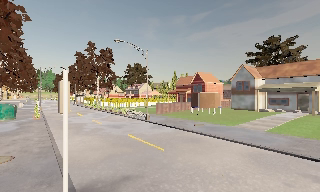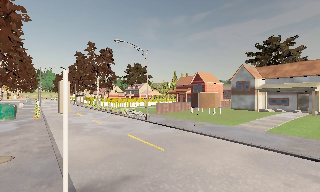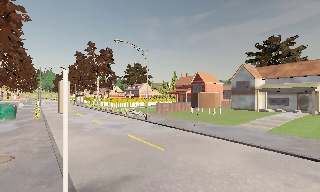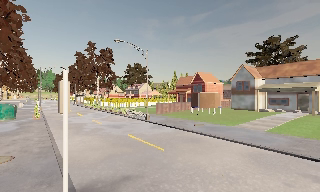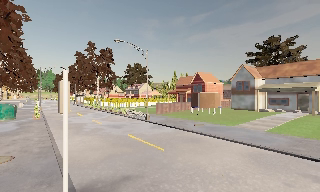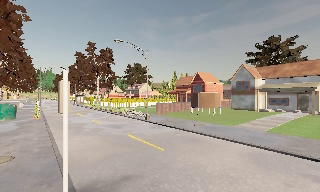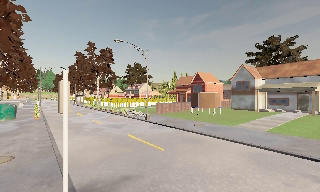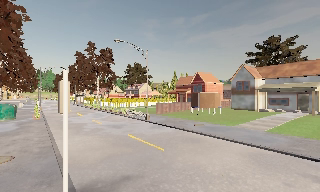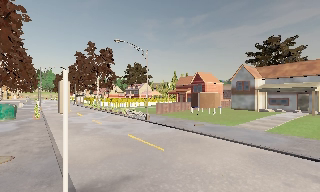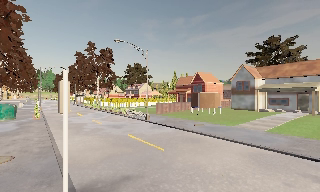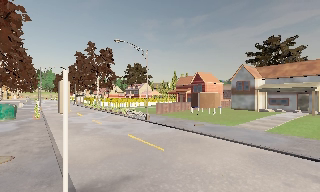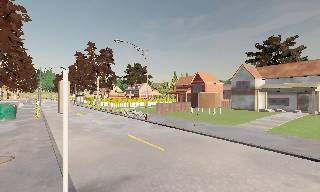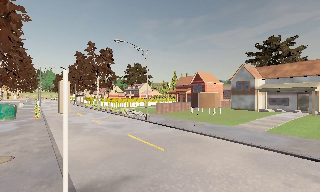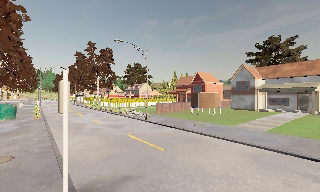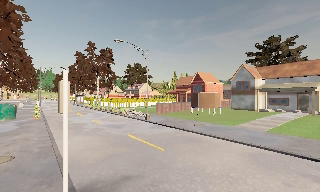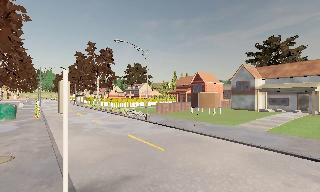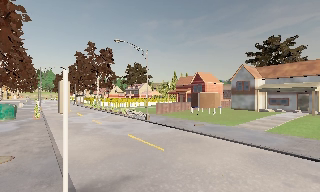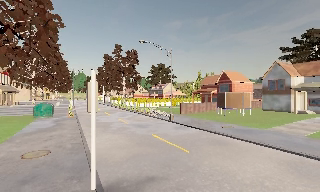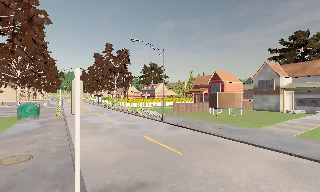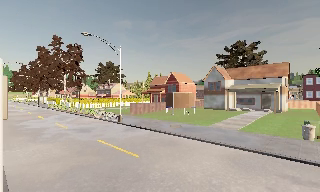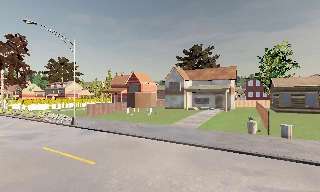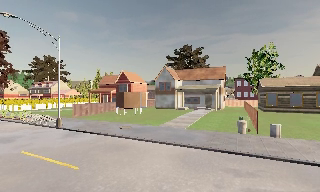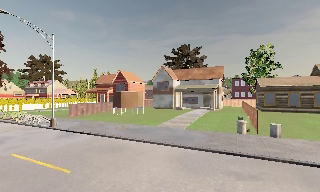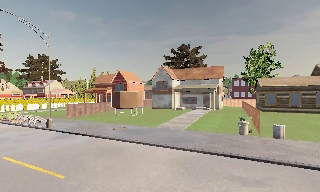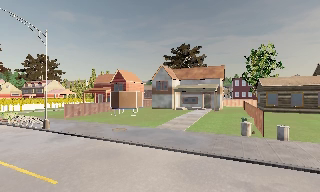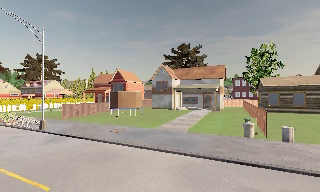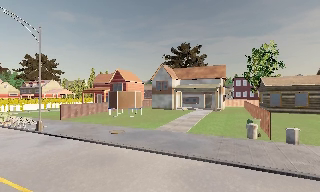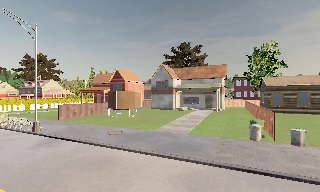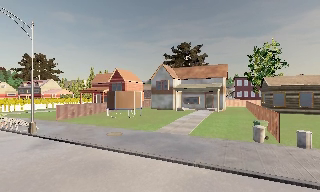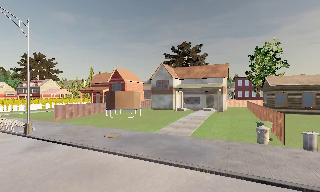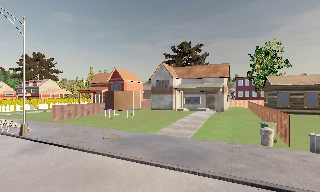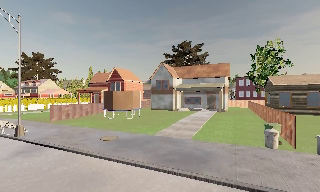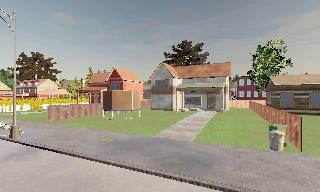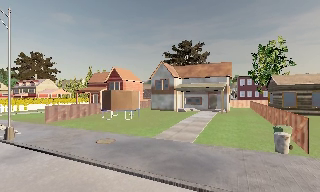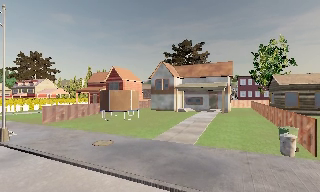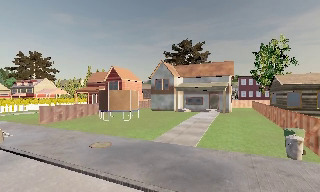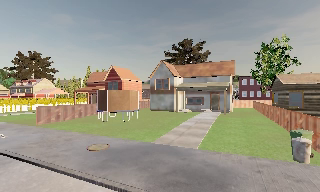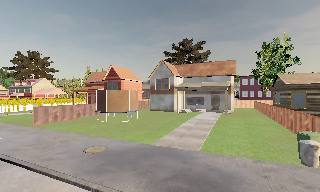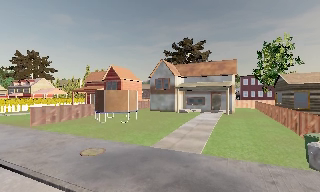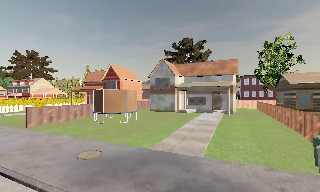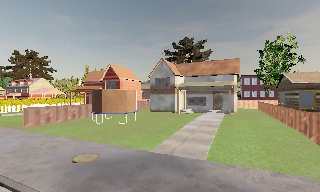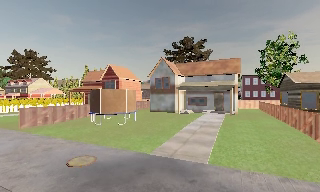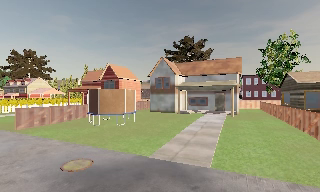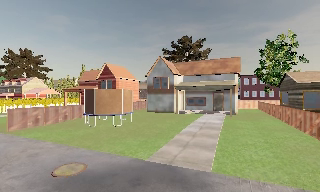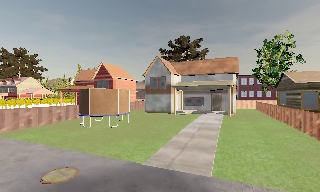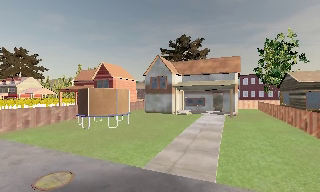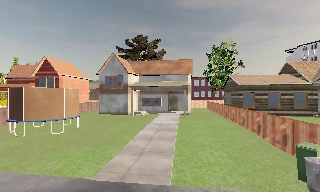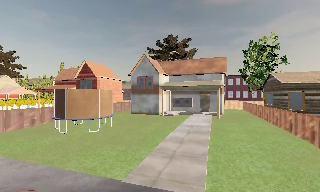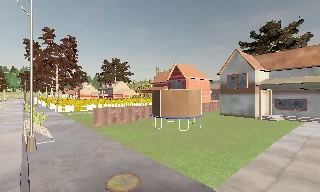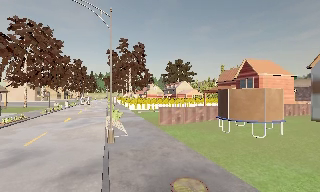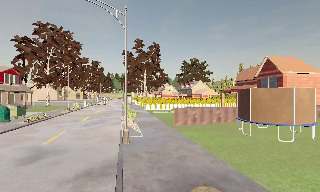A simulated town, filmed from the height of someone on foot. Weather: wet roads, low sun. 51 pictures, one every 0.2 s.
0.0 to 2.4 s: The camera keeps its place and its aim.
2.4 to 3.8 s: The camera travels forward, about 1 m, so what stands in front looms larger. It gains speed.
3.8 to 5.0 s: The scene slides to the left, as the camera pans about 20 degrees to its right. It travels forward, about 2 m, so what stands in front looms larger.
5.0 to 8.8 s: The camera travels forward, about 6 m, so what stands in front looms larger.
8.8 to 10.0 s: The scene slides to the right, as the camera pans about 55 degrees to its left. It travels forward, about 2 m.
The film runs forward here.
